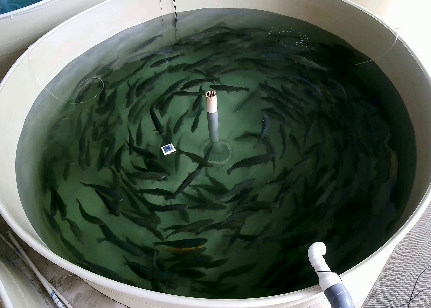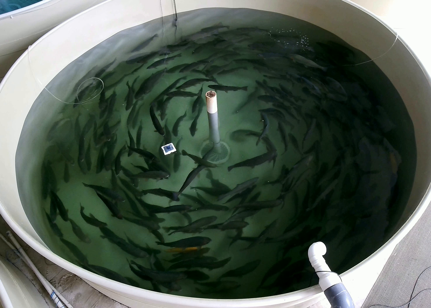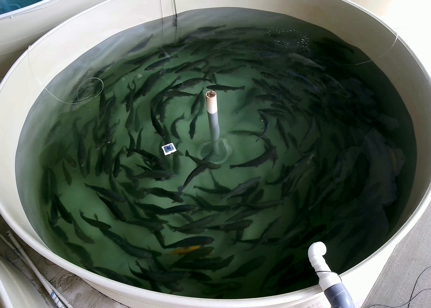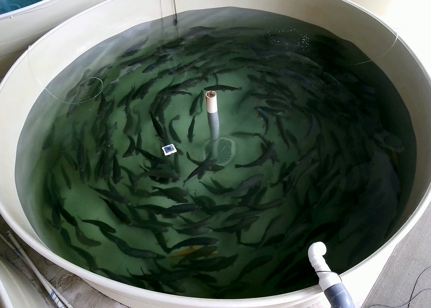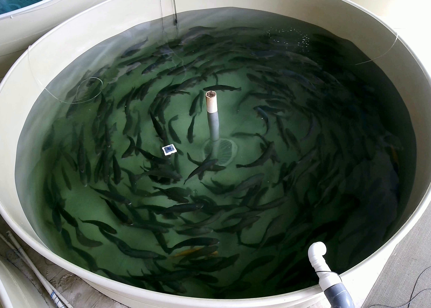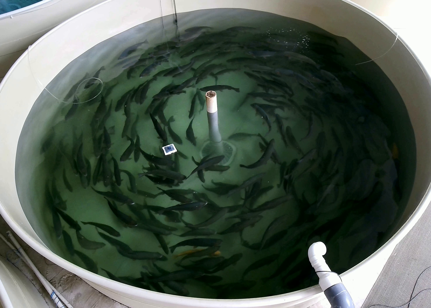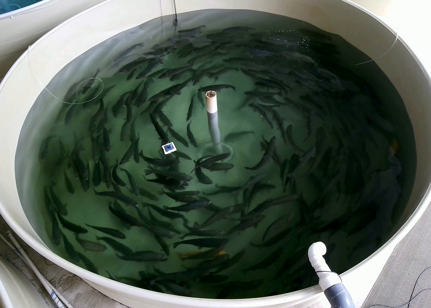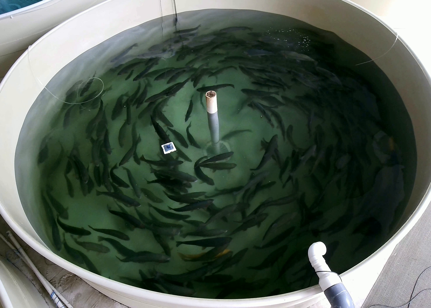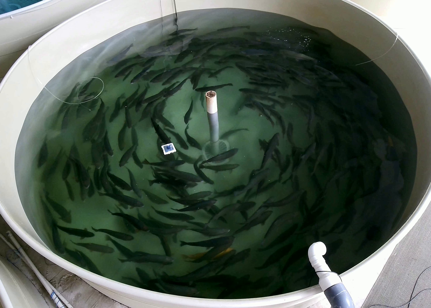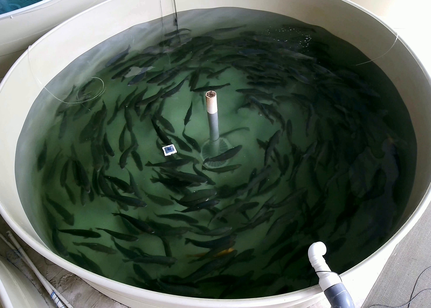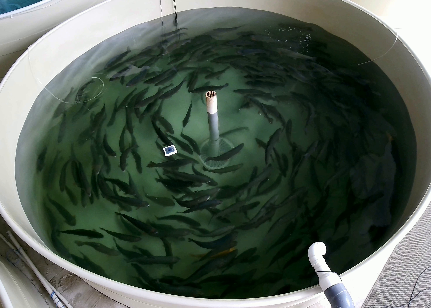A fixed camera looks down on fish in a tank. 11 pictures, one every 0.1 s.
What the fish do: Normal cruising.
